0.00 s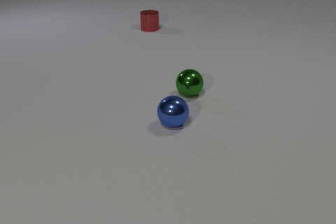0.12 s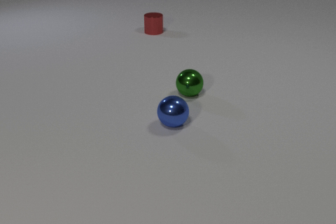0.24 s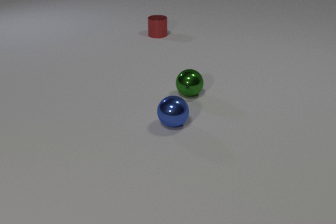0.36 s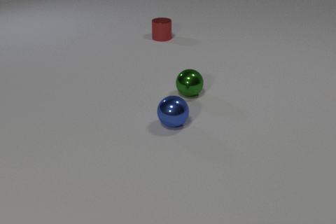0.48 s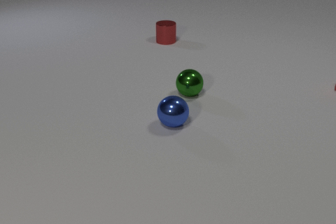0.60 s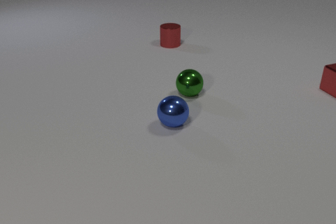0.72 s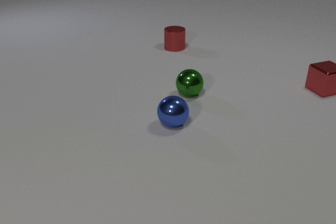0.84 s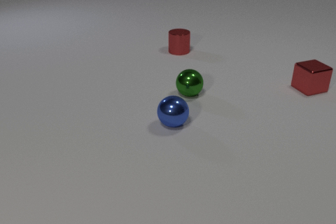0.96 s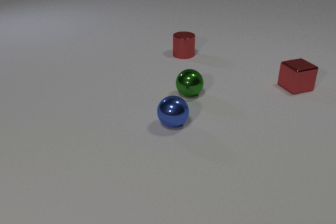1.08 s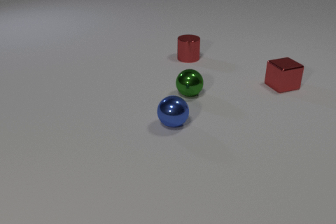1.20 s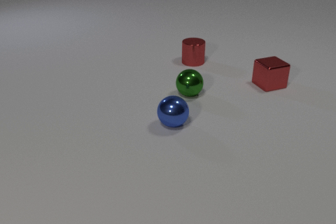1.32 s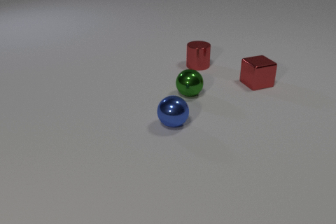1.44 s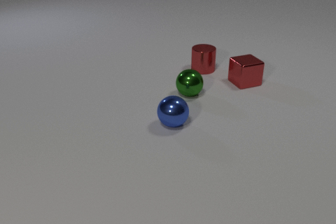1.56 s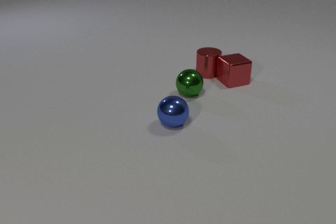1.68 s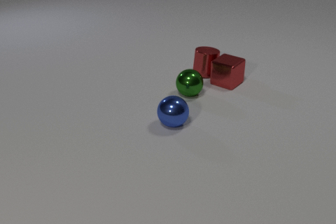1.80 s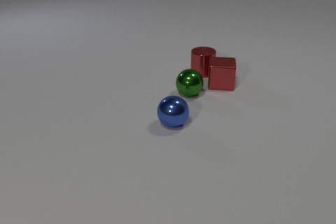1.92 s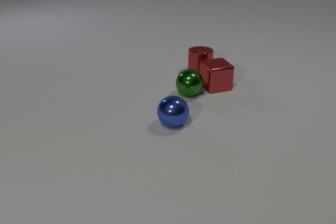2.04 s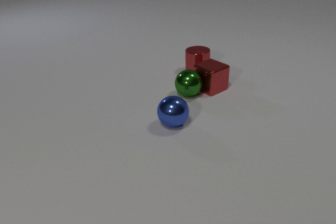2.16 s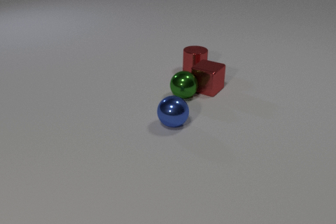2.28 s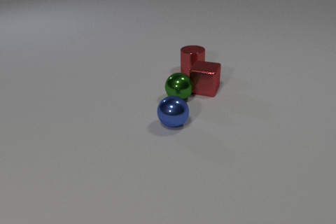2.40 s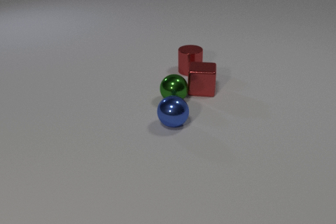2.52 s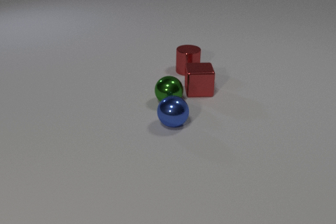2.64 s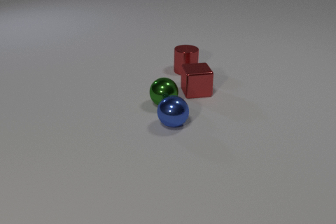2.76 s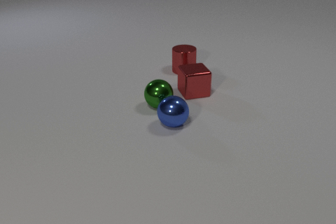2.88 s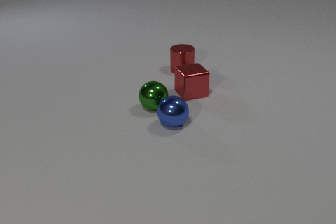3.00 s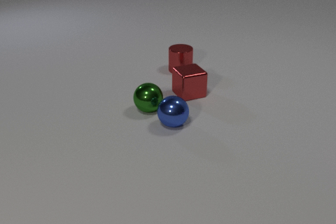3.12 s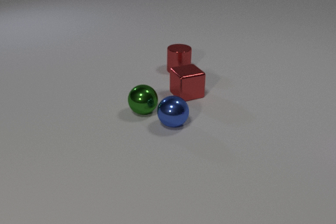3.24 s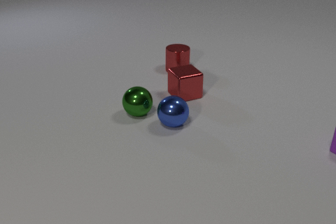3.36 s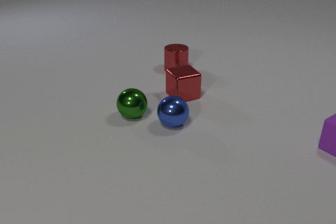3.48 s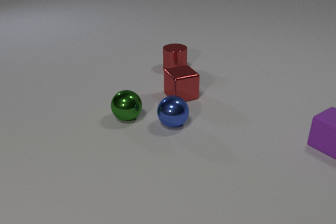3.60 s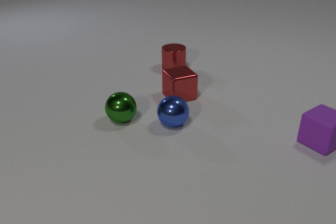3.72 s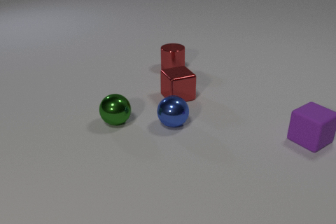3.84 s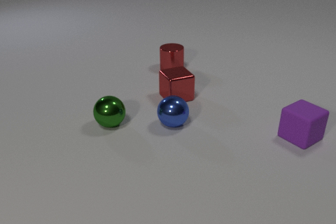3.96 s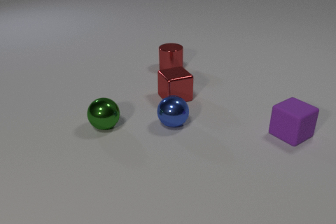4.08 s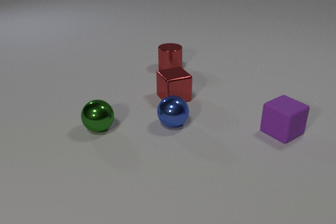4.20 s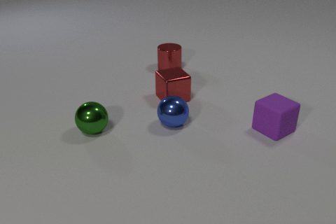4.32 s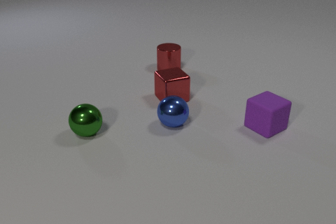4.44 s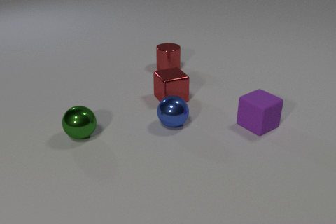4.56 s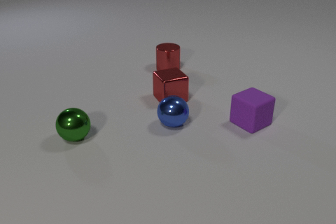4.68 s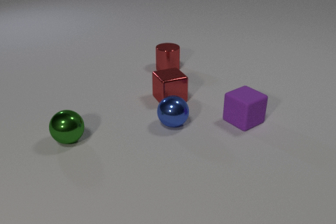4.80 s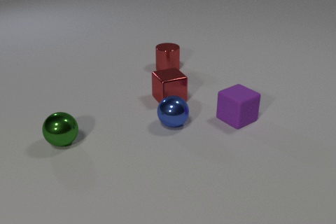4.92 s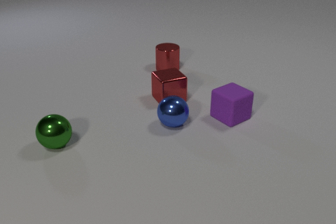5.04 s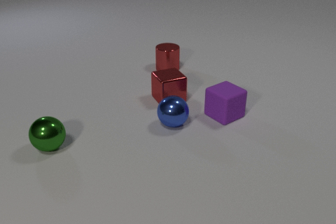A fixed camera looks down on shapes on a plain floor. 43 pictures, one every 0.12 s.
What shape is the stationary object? sphere.
What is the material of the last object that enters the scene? rubber.
Are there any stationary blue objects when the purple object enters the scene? yes.
0.00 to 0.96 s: The red metal cylinder slides toward the camera and to the right. The red metal cube comes in at the right edge, slides to the left.
0.96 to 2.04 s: The red metal cylinder slides toward the camera. The red metal cube slides to the left, spins so that its near face slides to the right, counterclockwise seen from above. The red metal cylinder and the red metal cube collide. The red metal cube and the green metal sphere collide.
2.04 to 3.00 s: The red metal cylinder slides to the left. The red metal cube slides to the left and toward the camera, spins counterclockwise seen from above by about 75 degrees, its near face sliding to the right. The green metal sphere rolls to the left and toward the camera.
3.00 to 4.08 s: The red metal cylinder slides to the left. The red metal cube slides to the left and toward the camera. The green metal sphere rolls to the left and toward the camera. The purple rubber cube comes in at the right edge, slides to the left.
4.08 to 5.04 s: The green metal sphere rolls to the left and toward the camera. The purple rubber cube slides to the left.
